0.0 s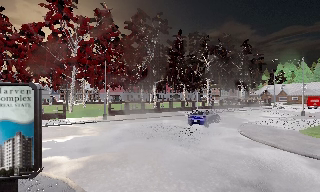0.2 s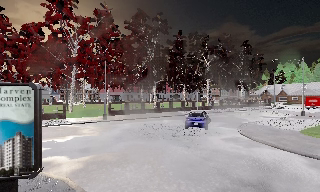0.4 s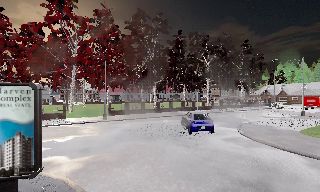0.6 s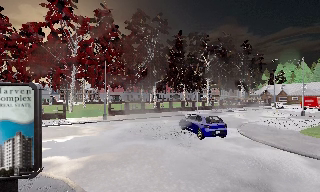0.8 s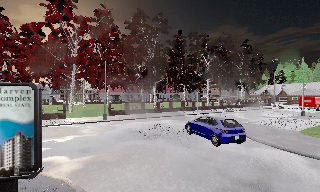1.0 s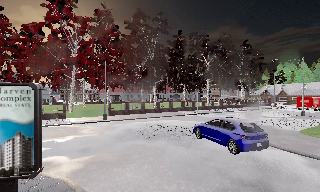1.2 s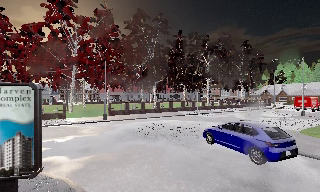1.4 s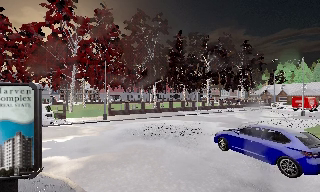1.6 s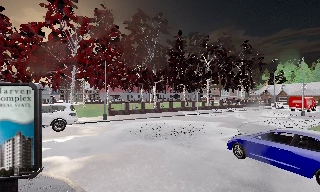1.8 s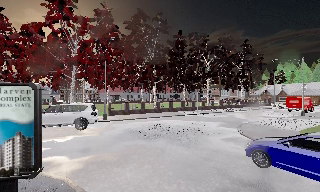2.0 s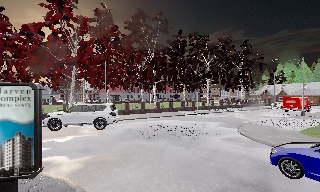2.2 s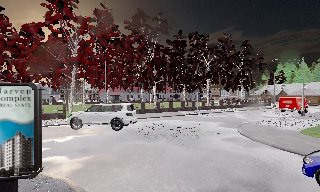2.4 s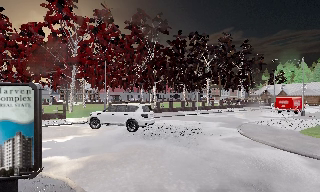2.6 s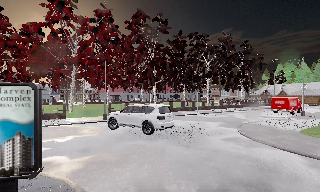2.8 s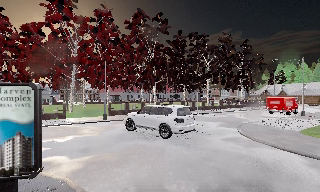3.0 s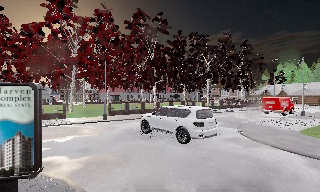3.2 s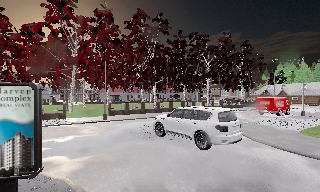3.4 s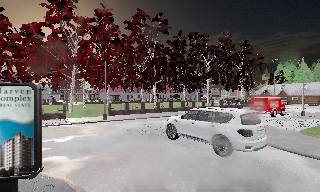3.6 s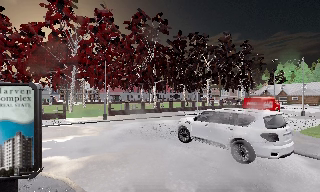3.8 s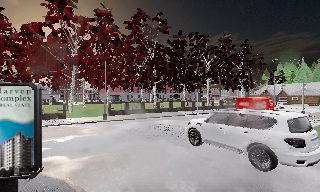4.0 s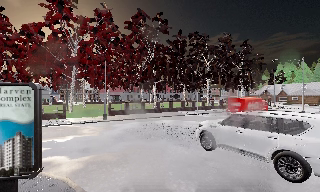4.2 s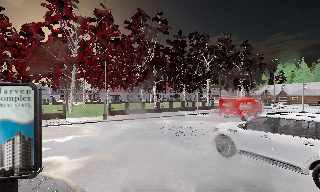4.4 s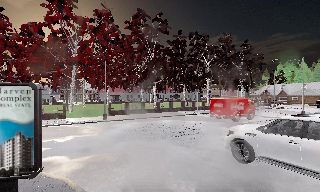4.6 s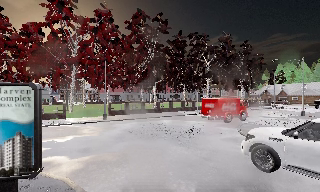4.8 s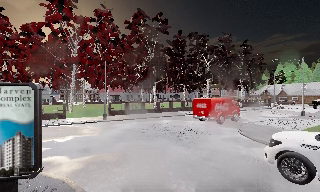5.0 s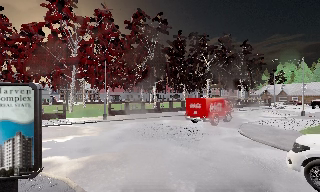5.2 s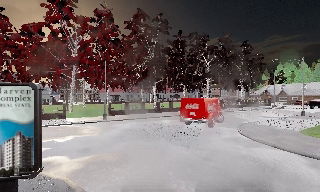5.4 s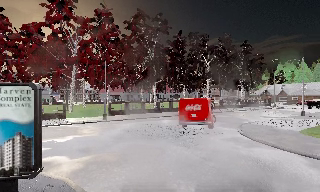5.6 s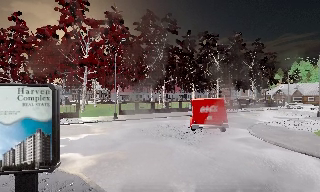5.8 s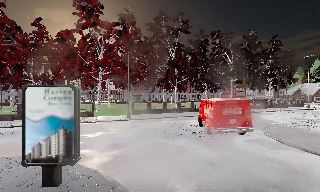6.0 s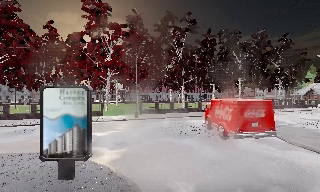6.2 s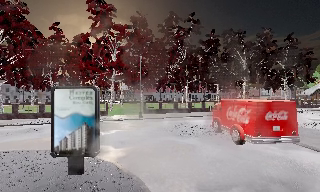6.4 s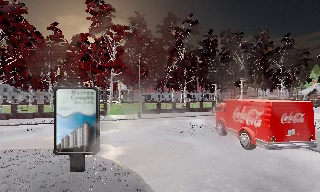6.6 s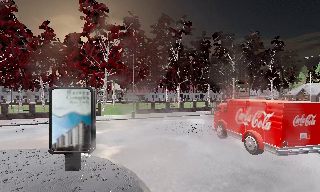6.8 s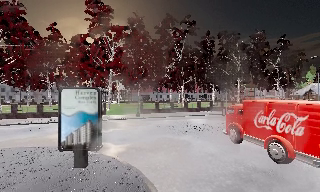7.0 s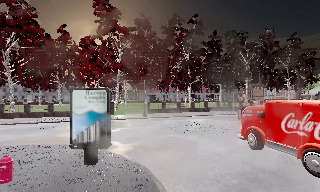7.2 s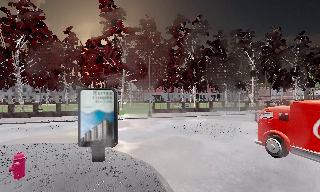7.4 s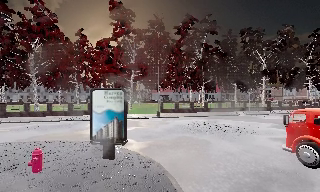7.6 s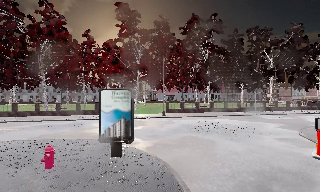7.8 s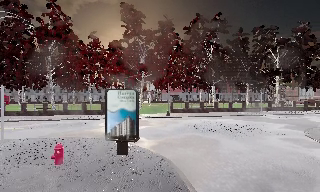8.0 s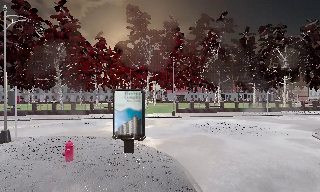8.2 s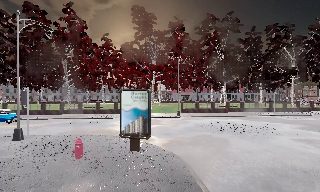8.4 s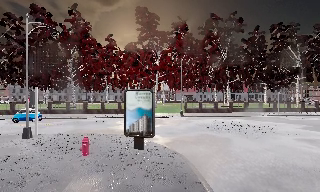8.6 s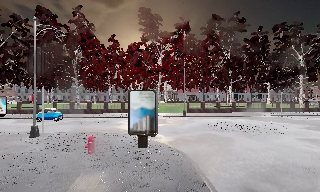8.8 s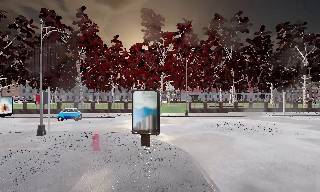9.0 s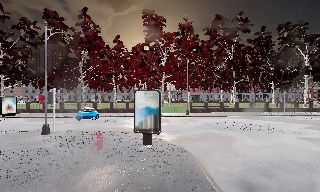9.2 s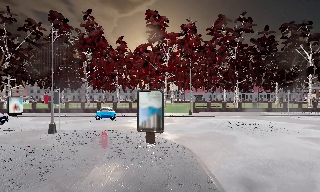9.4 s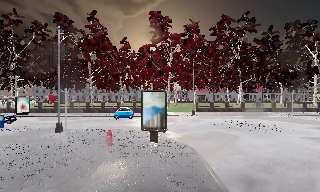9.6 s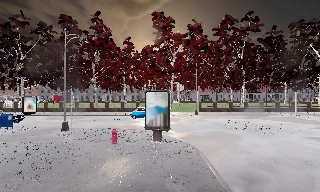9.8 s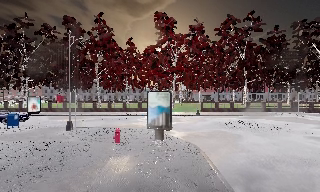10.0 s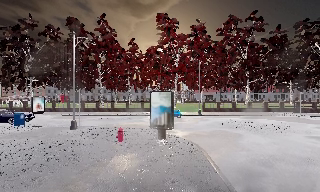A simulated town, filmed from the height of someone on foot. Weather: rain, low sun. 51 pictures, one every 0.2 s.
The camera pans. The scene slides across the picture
to the right.
The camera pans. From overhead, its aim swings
counterclockwise.
0.0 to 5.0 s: The camera keeps its place and its aim.
5.0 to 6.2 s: The camera swings to its left by about 10 degrees, and the scene slides to the right. It travels backward, about 1 m, so what stands in front gets smaller. It gains speed.
6.2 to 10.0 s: The scene slides to the right, as the camera pans about 20 degrees to its left. It travels backward, about 3.5 m, so what stands in front gets smaller.
The film runs backward here.
